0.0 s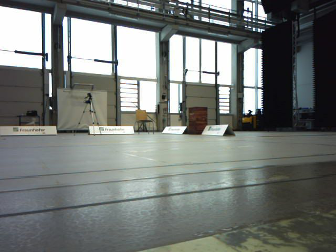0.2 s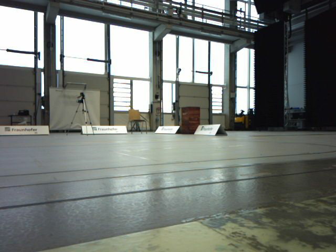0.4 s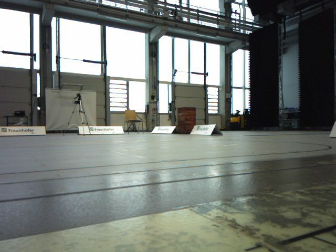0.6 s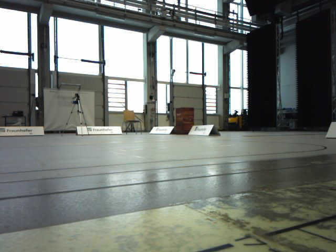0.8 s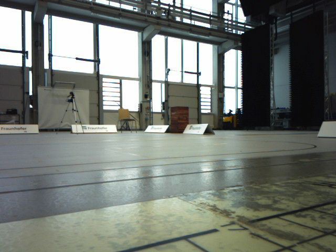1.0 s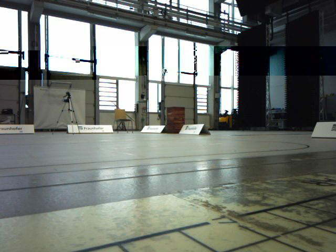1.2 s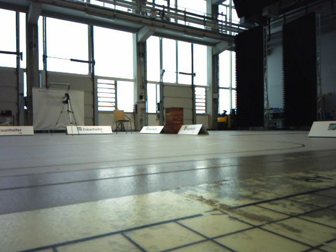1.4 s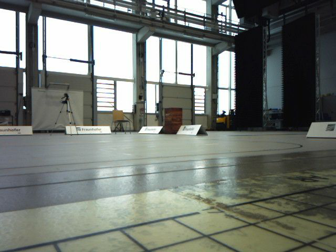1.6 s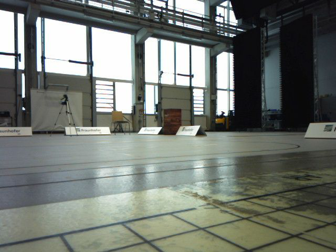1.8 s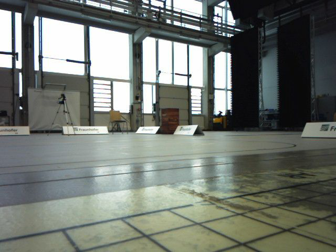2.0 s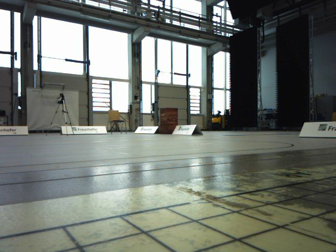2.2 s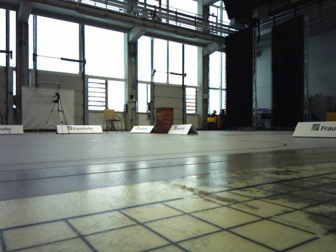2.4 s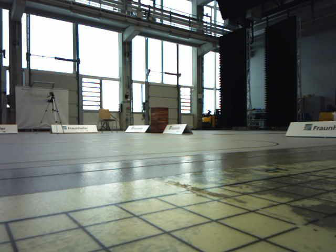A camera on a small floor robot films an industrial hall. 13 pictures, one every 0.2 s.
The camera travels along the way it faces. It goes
backward.
0.0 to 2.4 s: The camera travels backward, about 0.5 m, so what stands in front gets smaller.
The film runs backward here.
